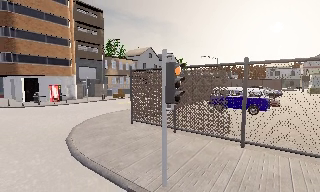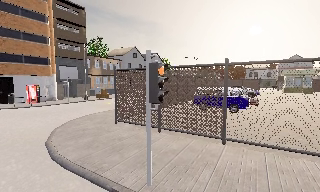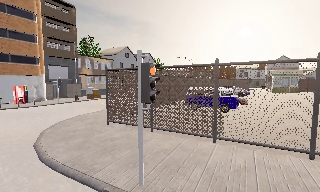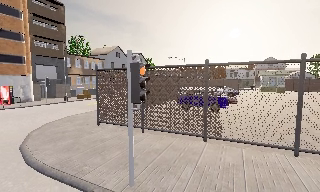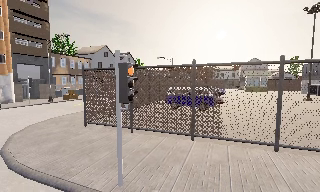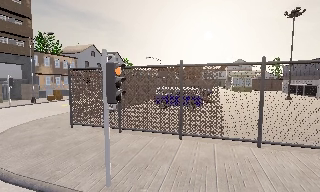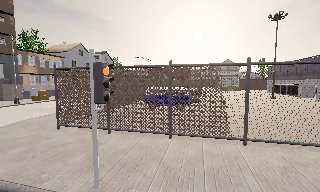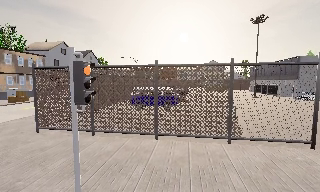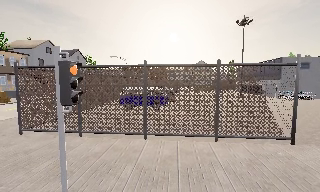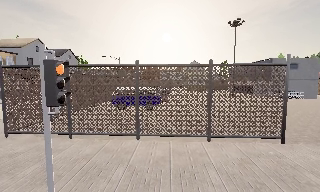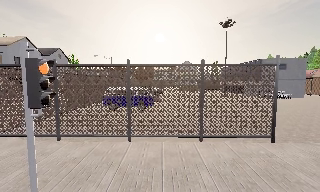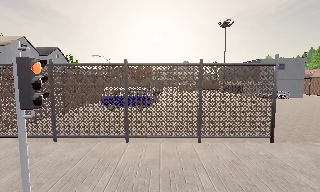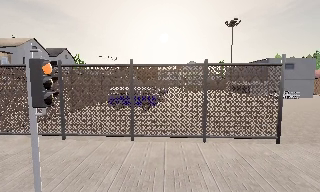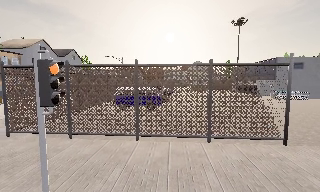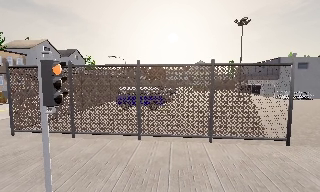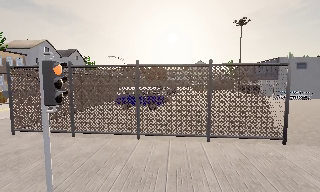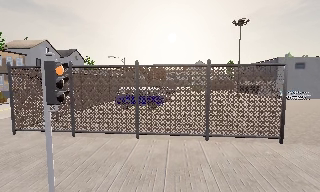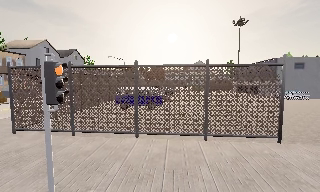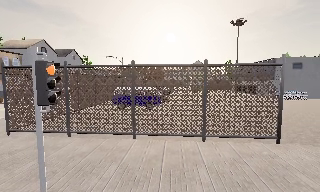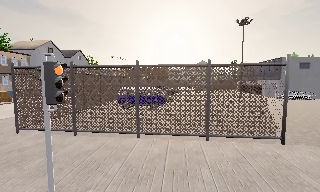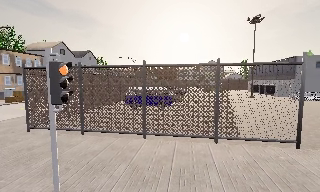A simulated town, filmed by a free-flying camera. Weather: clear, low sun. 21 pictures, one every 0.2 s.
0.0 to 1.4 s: The camera swings to its right by about 25 degrees, and the scene slides to the left.
1.4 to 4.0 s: The camera travels to its right, about 0.5 m, so close, fixed things drift to the left.
The film runs backward here.
